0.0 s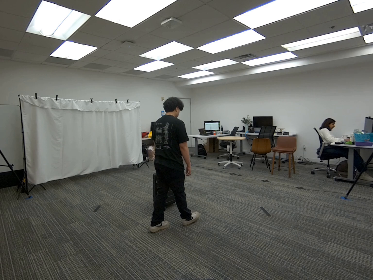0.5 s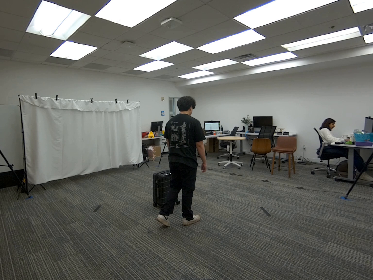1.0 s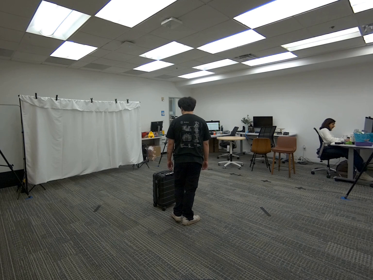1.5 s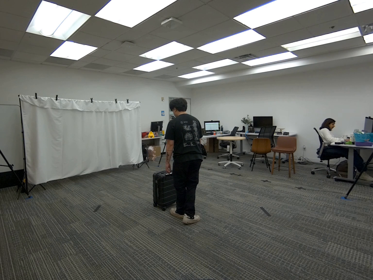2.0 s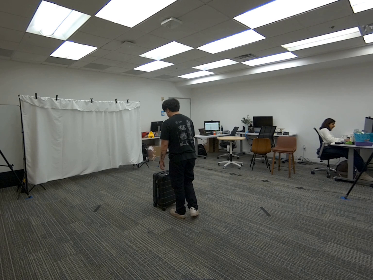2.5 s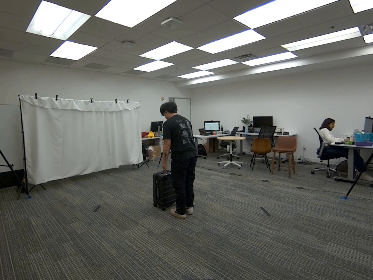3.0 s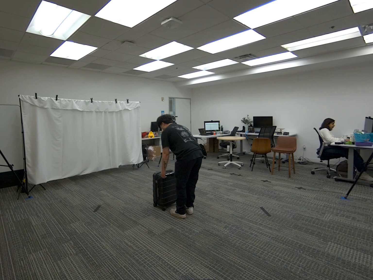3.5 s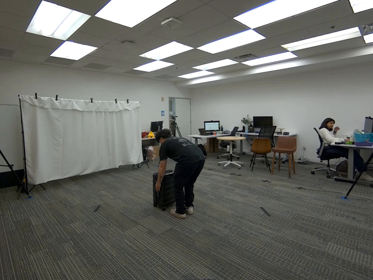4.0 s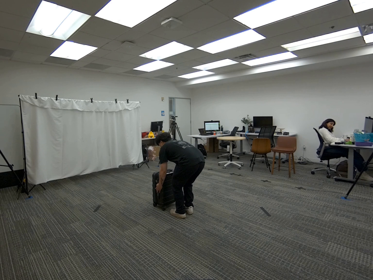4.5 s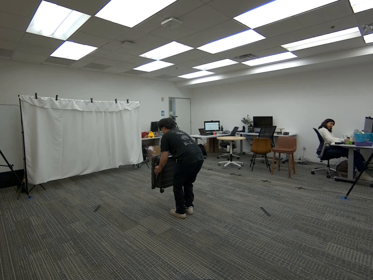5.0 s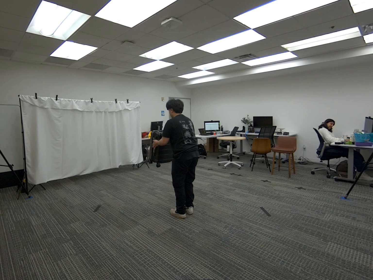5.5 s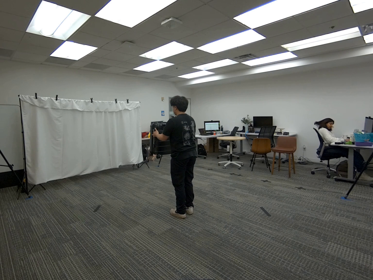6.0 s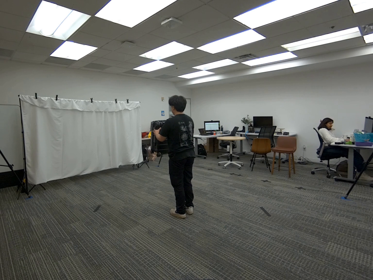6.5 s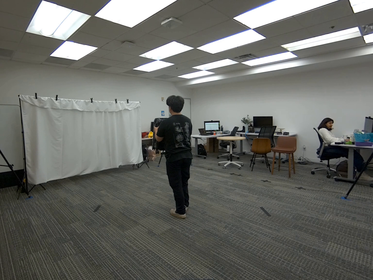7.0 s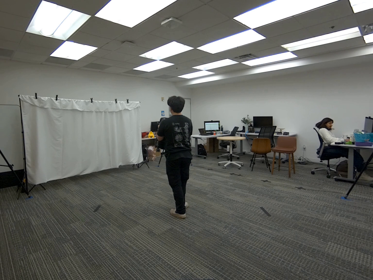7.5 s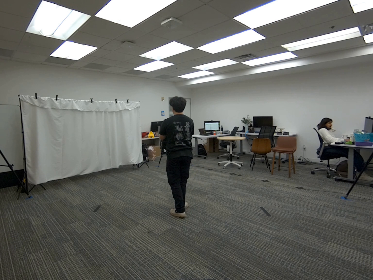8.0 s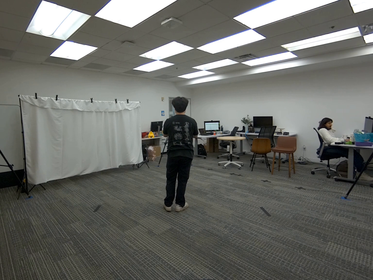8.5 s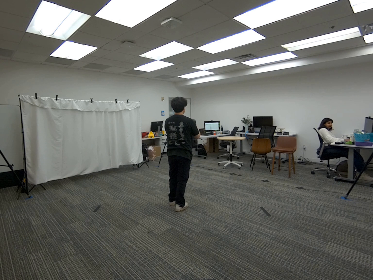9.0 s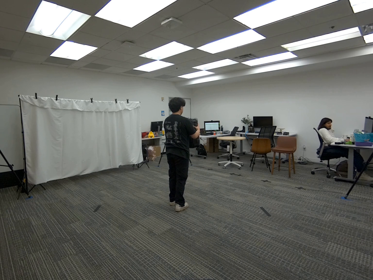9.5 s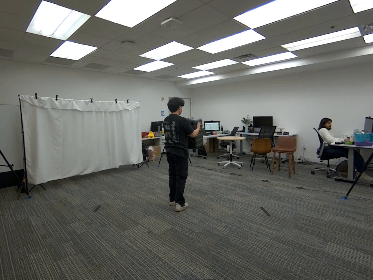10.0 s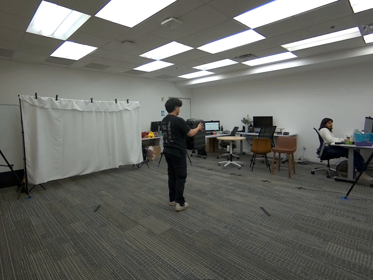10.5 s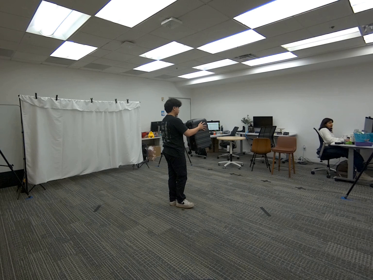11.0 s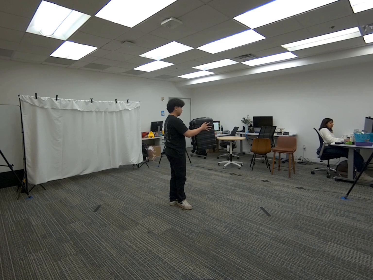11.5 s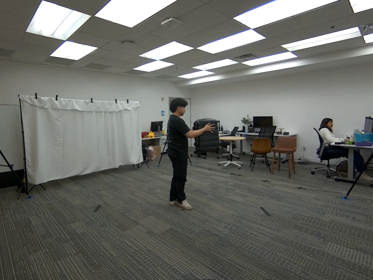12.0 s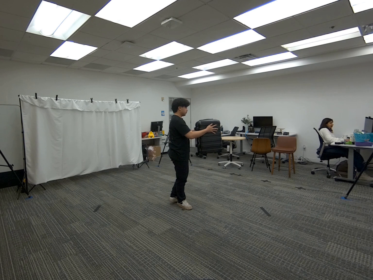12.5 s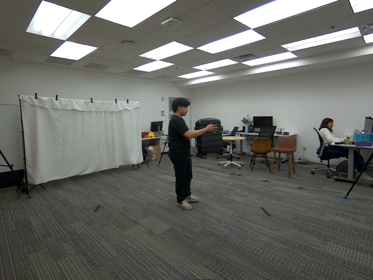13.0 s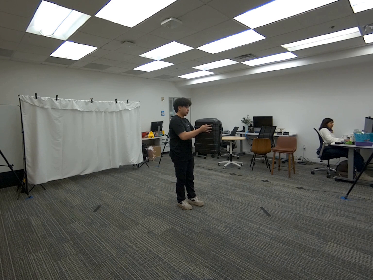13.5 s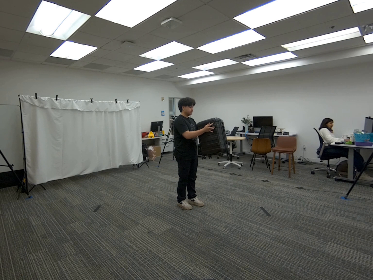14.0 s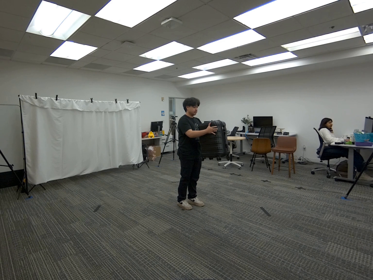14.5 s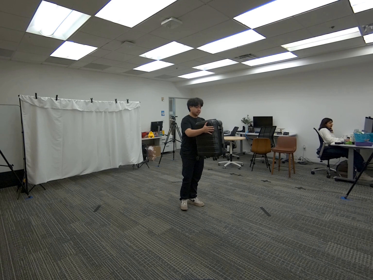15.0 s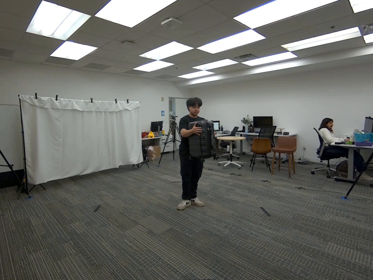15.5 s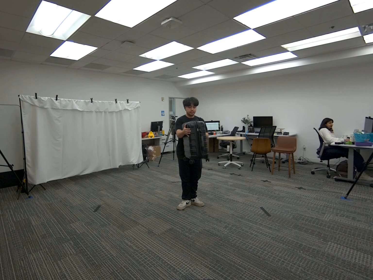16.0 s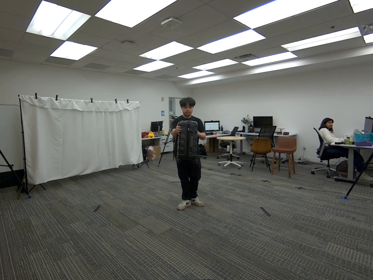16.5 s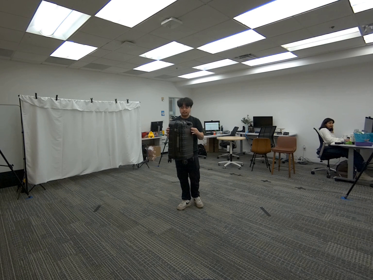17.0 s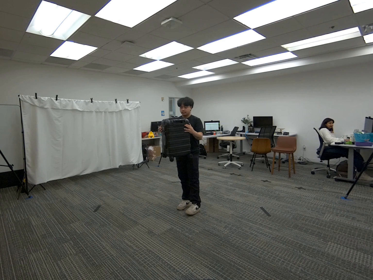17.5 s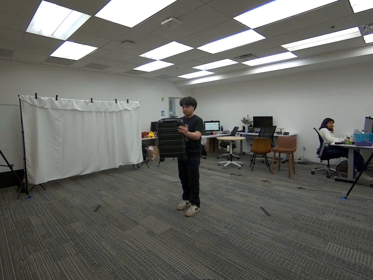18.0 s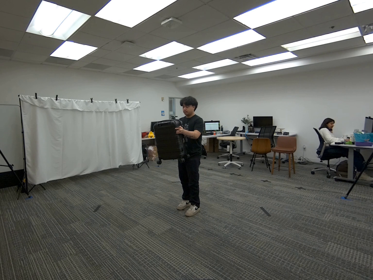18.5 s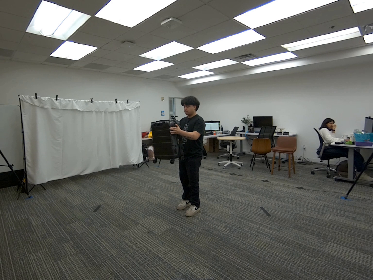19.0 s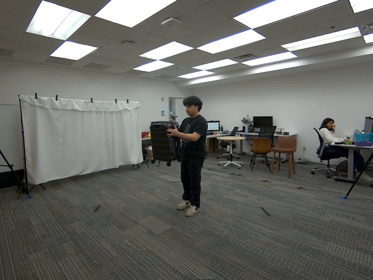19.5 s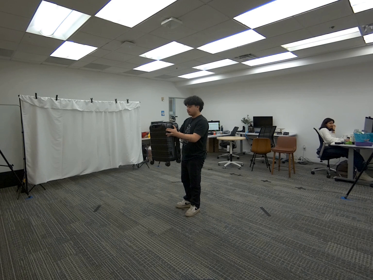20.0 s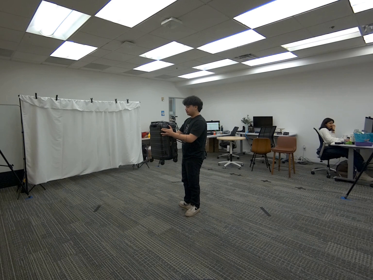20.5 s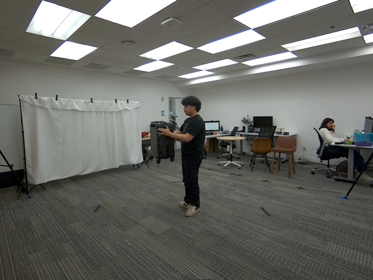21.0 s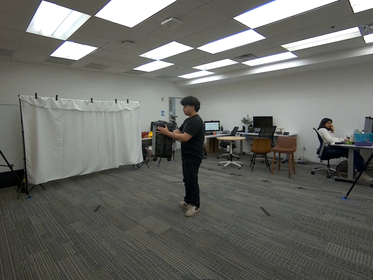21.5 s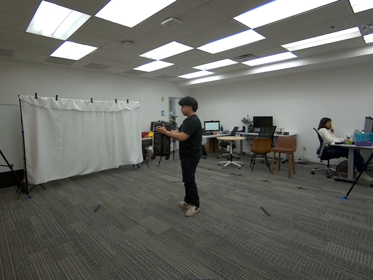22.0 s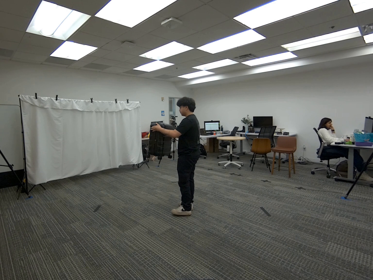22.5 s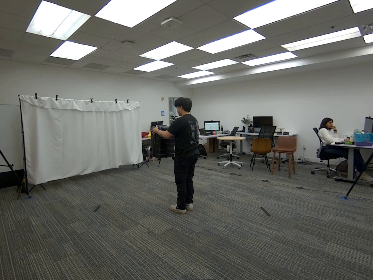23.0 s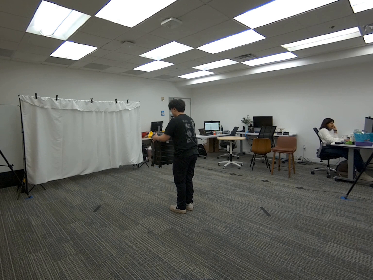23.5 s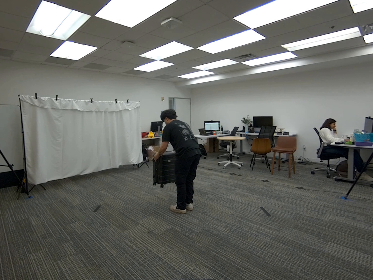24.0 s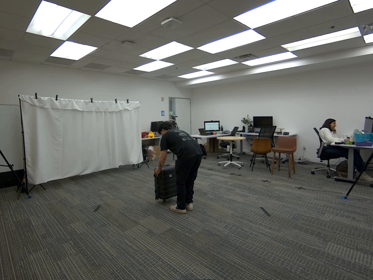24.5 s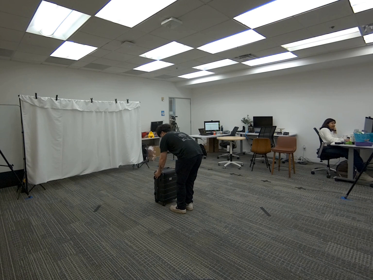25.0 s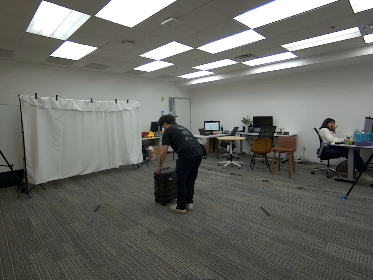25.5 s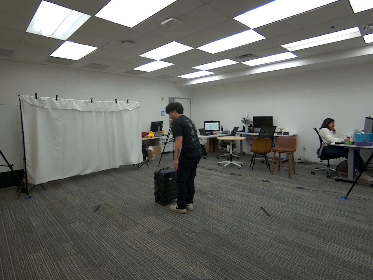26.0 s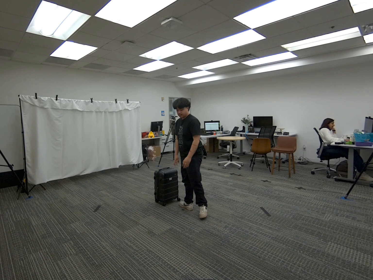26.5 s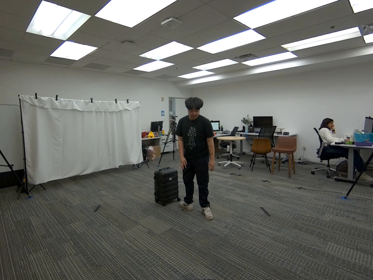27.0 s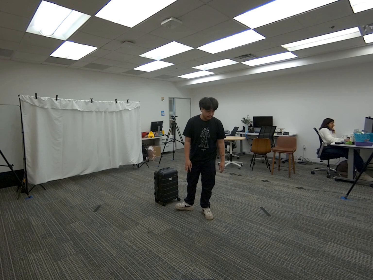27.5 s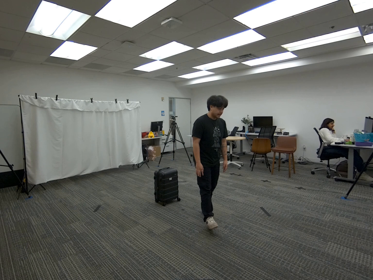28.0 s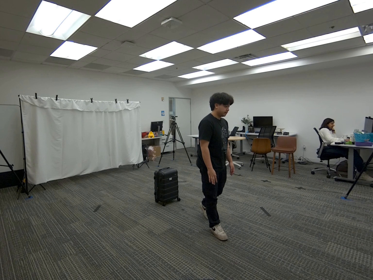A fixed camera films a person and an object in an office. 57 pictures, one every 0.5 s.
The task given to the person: Walk over to the luggage within the bounding area and using both hands pick up the luggage and proceed to rotate the luggage in midair so that all angles are visible by each cameras.
